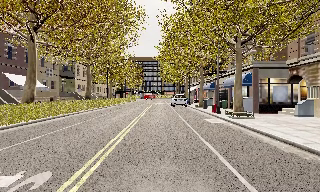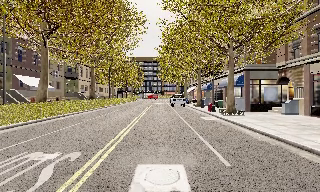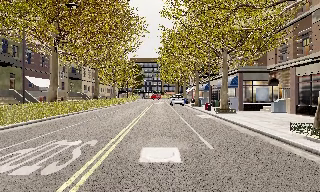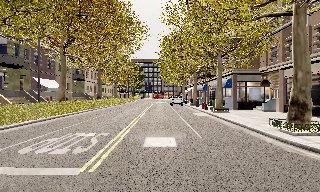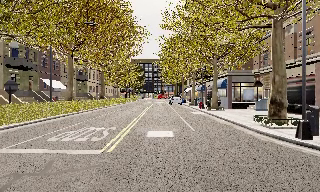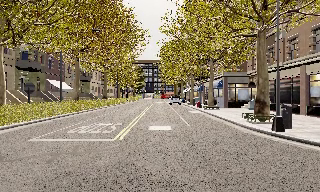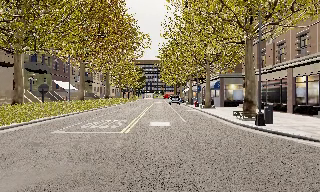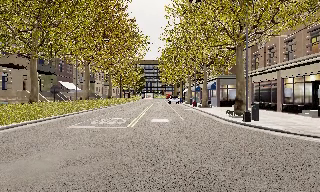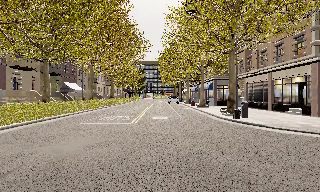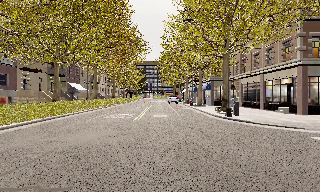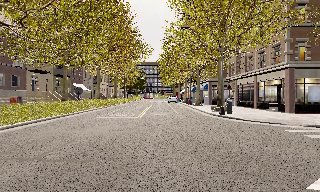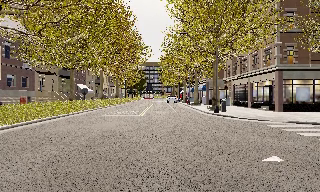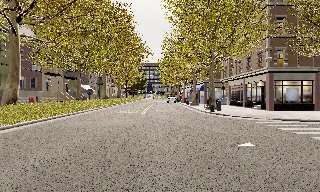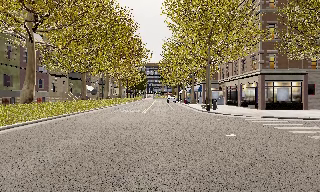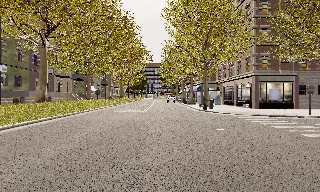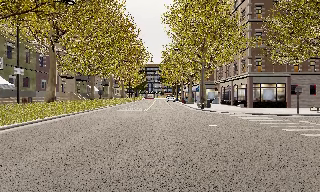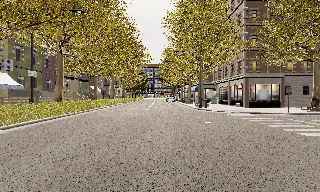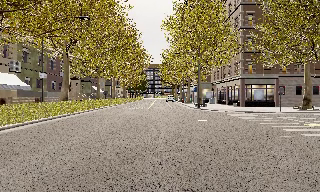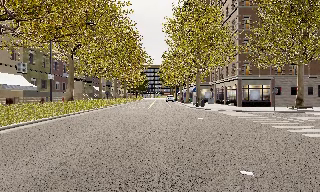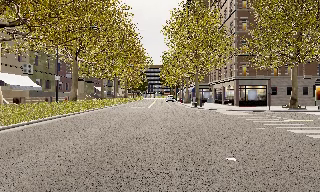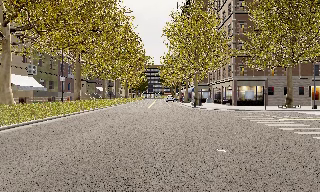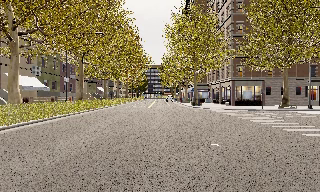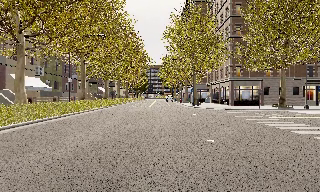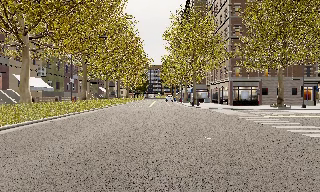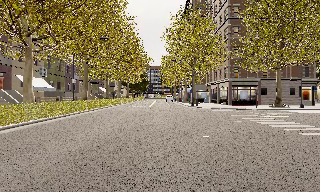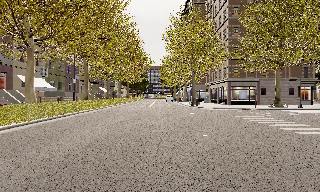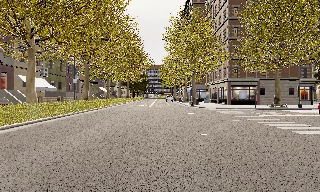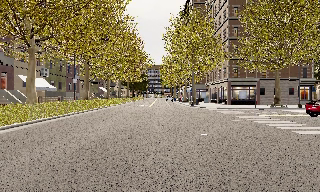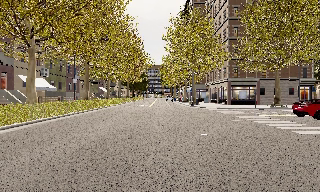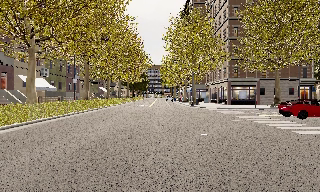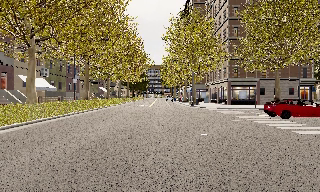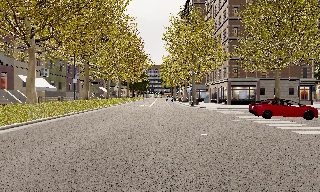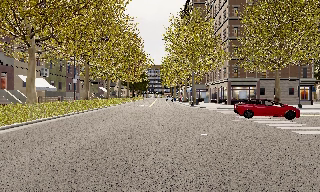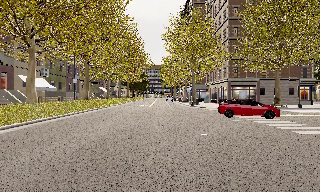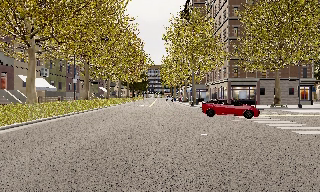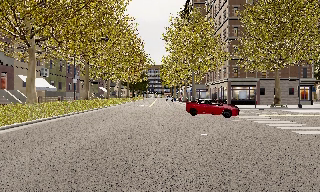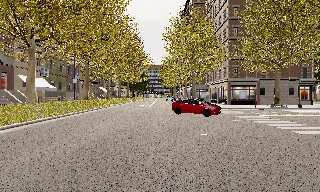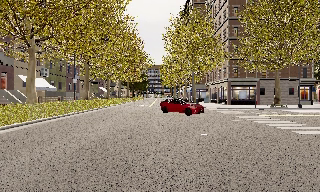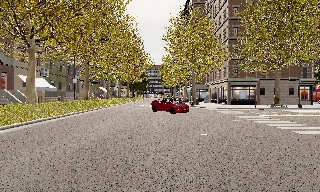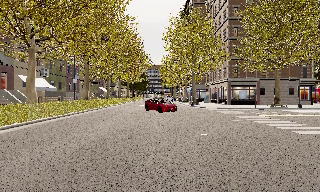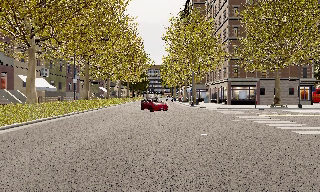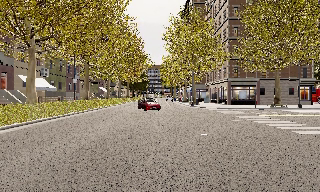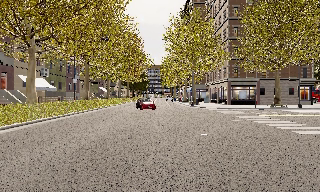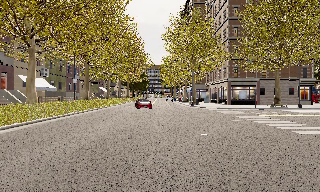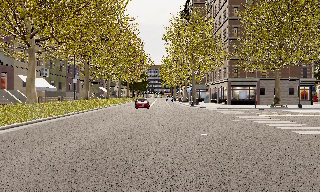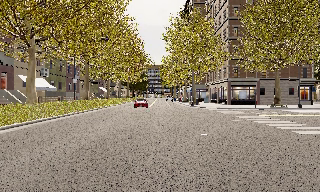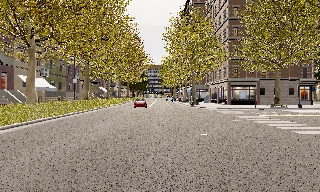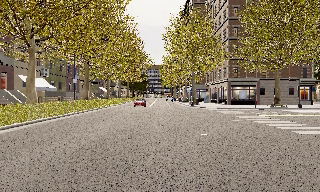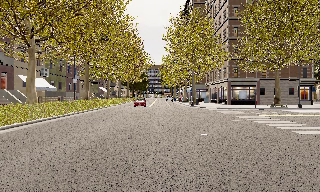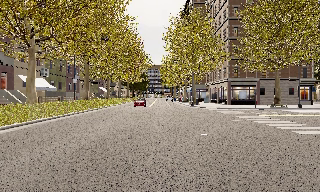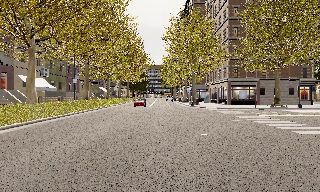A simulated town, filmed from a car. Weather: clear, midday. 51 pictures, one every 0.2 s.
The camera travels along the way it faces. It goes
backward.
0.0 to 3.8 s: The camera travels backward, about 25 m, so what stands in front gets smaller.
3.8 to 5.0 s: The camera travels backward, about 2.5 m, so what stands in front gets smaller. It loses speed.
5.0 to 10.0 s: The camera keeps its place and its aim.
The film runs backward here.
